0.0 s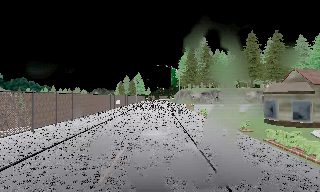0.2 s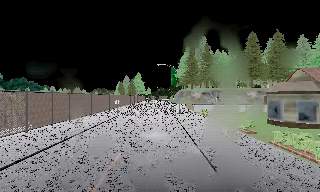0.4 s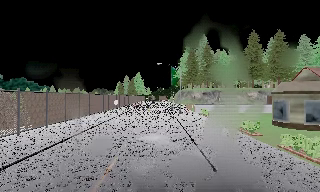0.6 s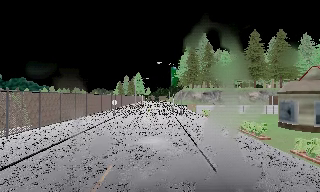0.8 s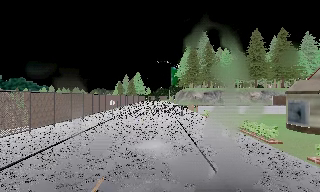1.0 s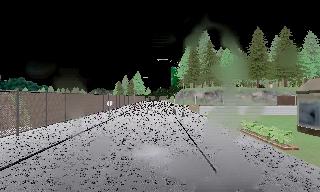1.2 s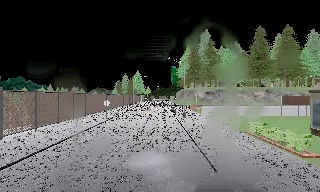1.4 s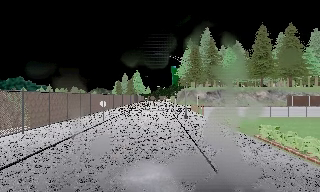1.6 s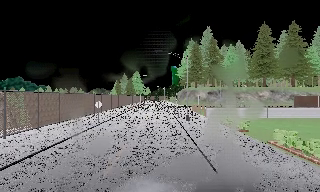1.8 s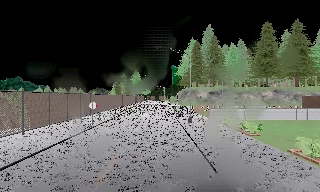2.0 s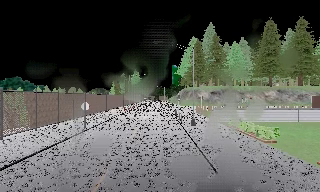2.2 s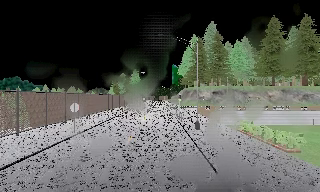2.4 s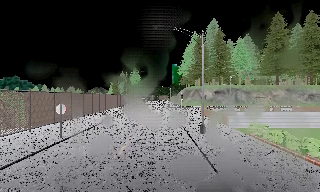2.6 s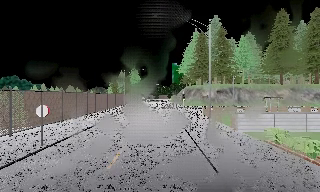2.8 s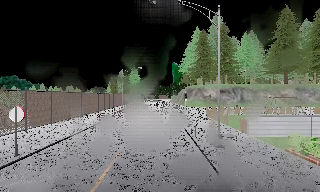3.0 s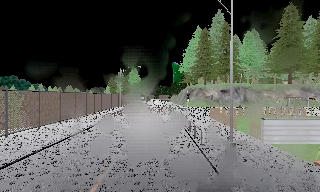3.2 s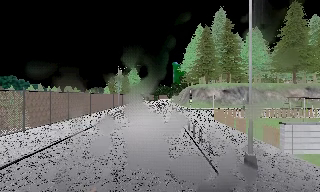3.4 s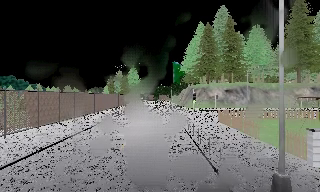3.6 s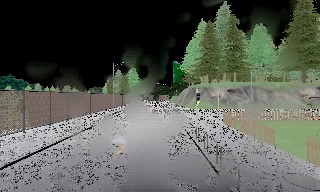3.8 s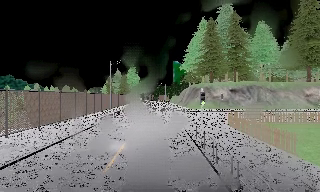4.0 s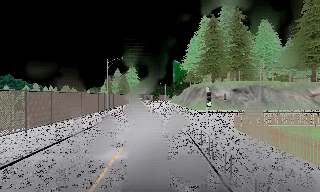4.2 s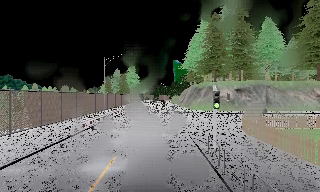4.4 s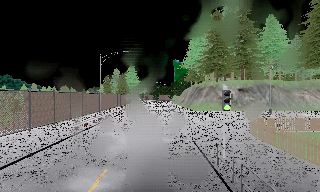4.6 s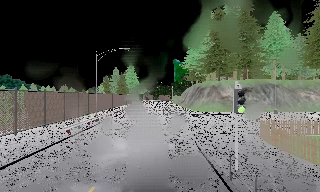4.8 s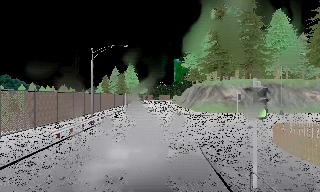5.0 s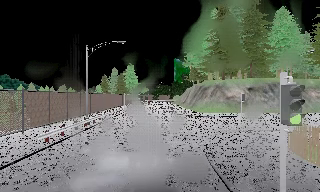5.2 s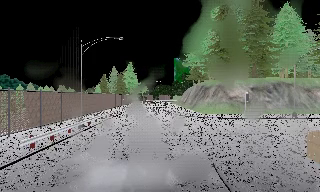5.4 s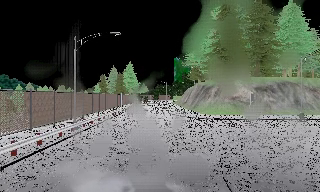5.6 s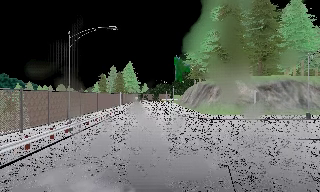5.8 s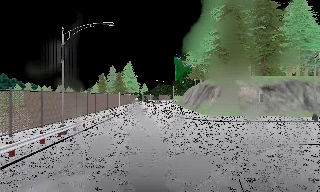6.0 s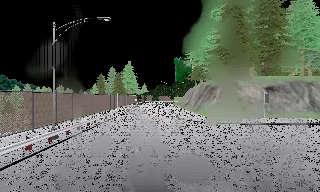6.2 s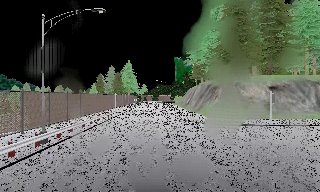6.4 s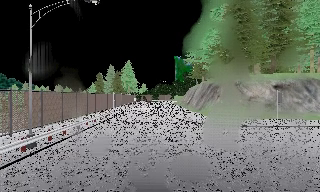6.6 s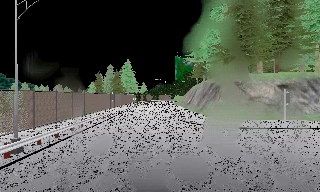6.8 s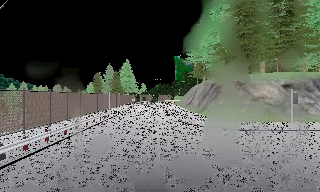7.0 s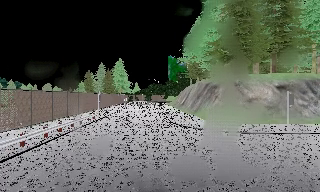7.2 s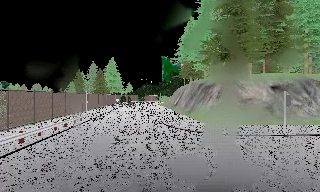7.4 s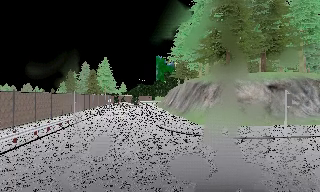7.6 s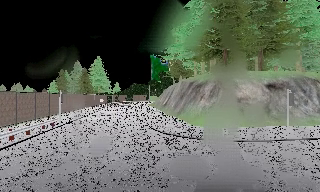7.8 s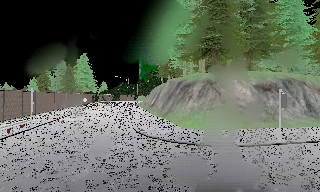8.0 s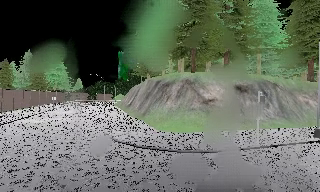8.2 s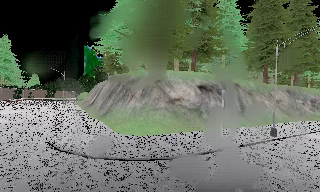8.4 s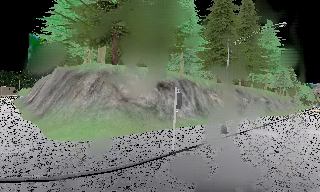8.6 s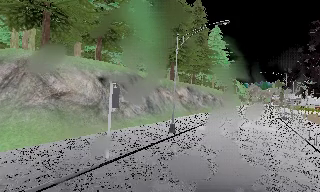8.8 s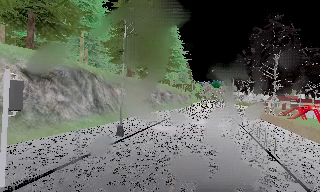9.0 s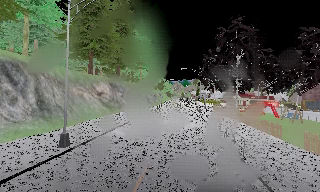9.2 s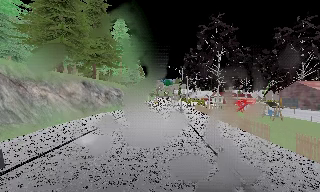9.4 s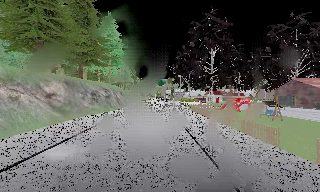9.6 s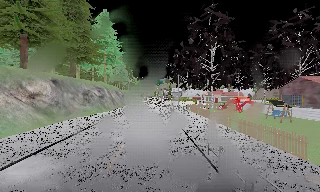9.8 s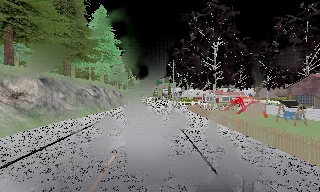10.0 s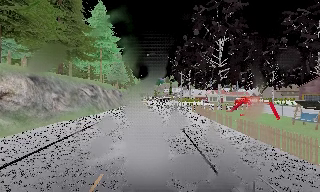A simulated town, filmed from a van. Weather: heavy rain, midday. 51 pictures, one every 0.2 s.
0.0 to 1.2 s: The camera travels forward, about 5 m, so what stands in front looms larger. It gains speed.
1.2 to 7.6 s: The camera travels forward, about 40 m, so what stands in front looms larger. It loses speed.
7.6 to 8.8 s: The scene slides to the left, as the camera pans about 65 degrees to its right. It travels forward and to its right, about 9 m.
8.8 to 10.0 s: The scene slides to the left, as the camera pans about 20 degrees to its right. It travels forward, about 11 m, so what stands in front looms larger.
The film runs forward here.
